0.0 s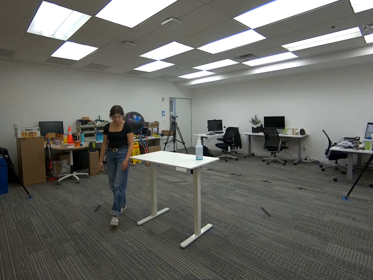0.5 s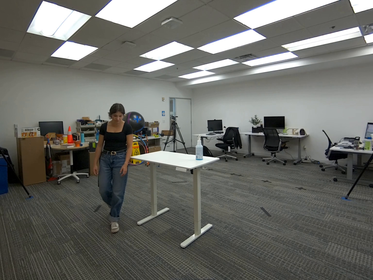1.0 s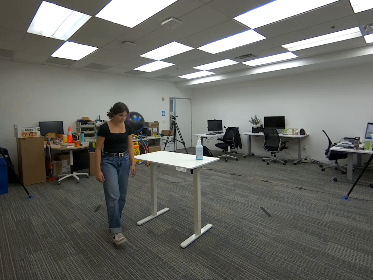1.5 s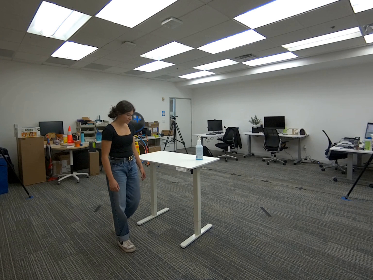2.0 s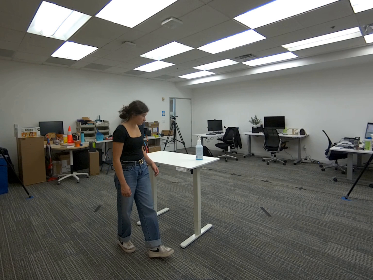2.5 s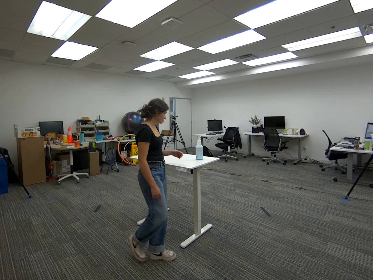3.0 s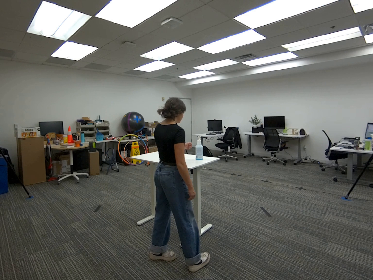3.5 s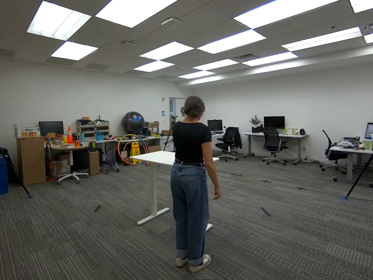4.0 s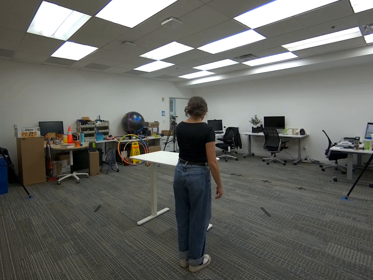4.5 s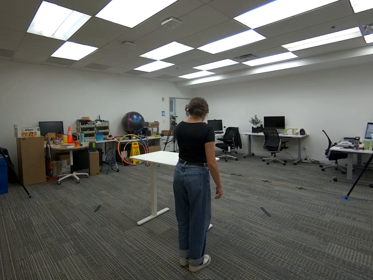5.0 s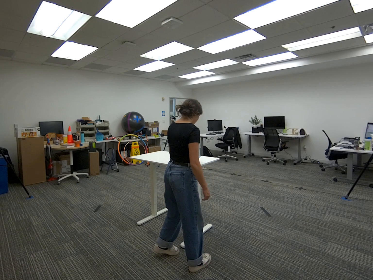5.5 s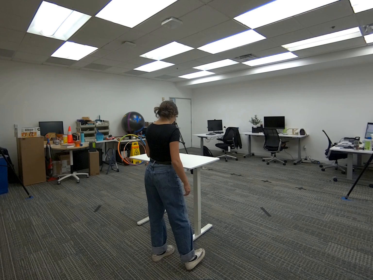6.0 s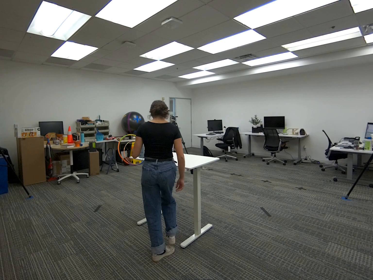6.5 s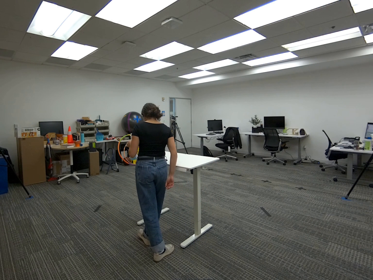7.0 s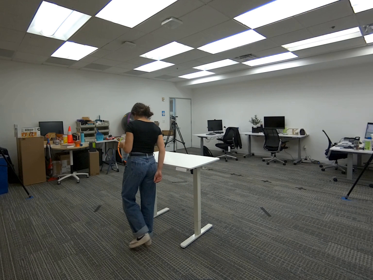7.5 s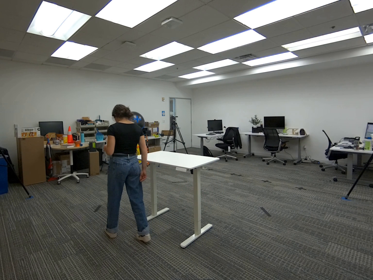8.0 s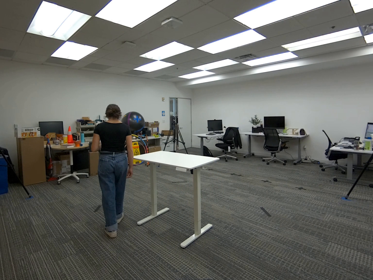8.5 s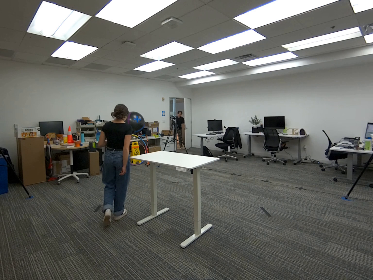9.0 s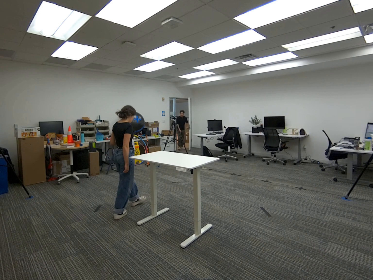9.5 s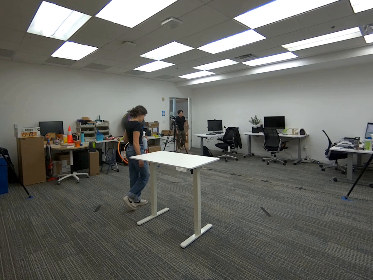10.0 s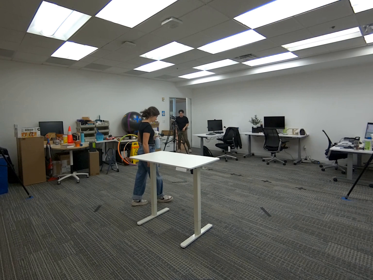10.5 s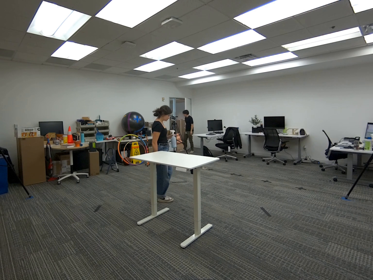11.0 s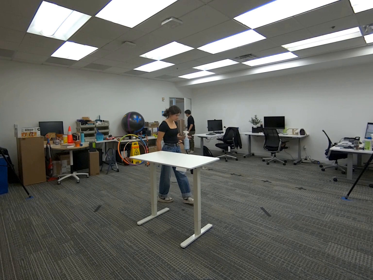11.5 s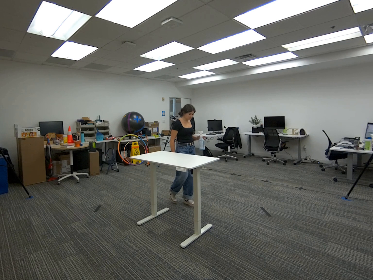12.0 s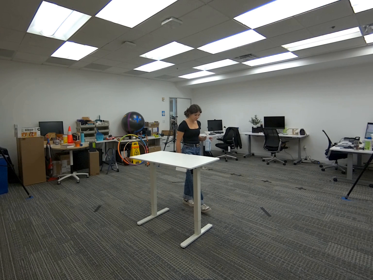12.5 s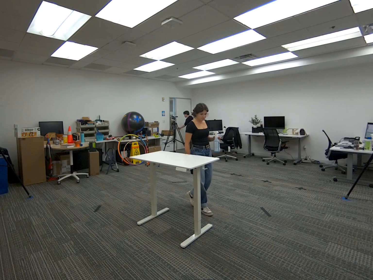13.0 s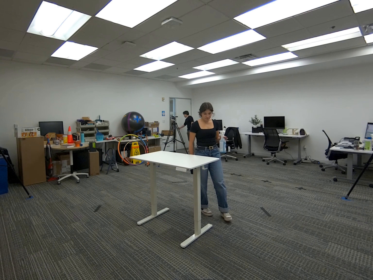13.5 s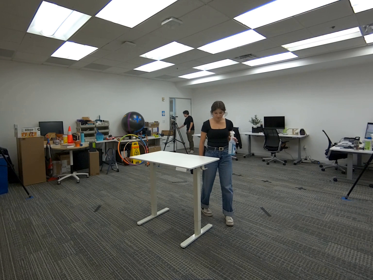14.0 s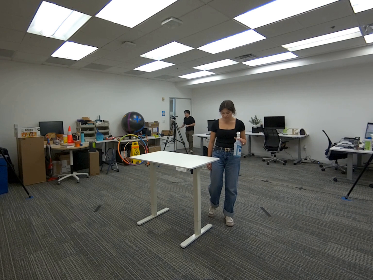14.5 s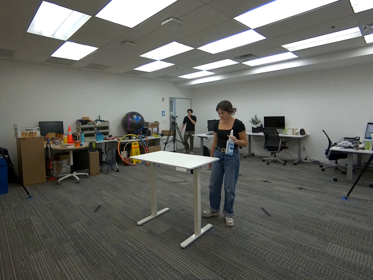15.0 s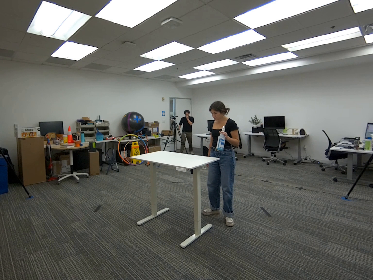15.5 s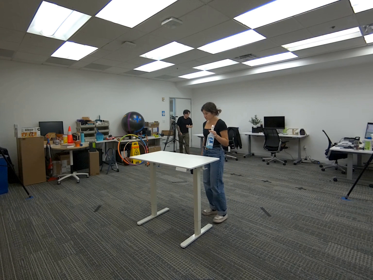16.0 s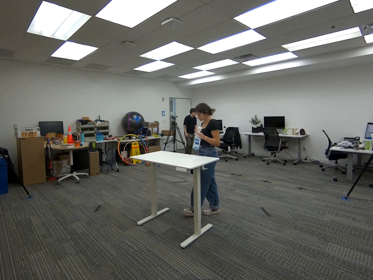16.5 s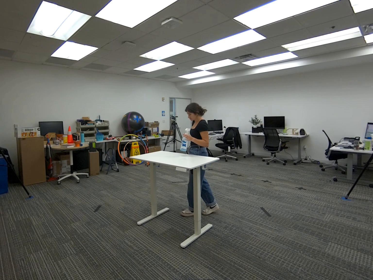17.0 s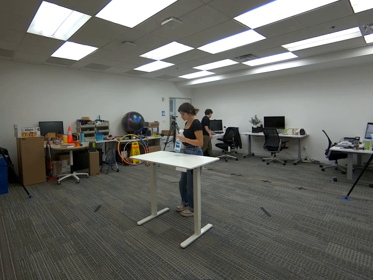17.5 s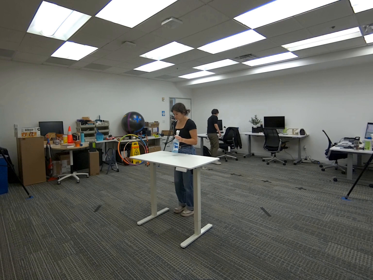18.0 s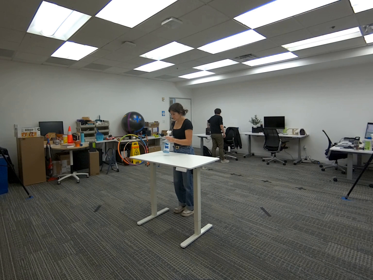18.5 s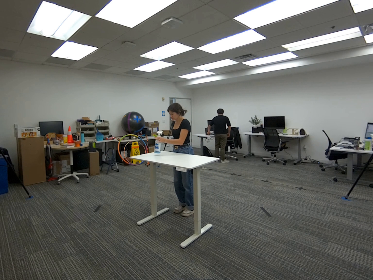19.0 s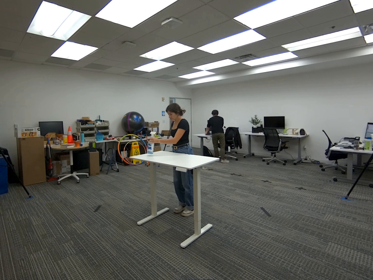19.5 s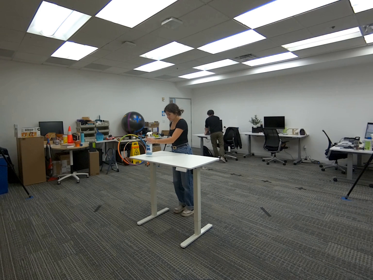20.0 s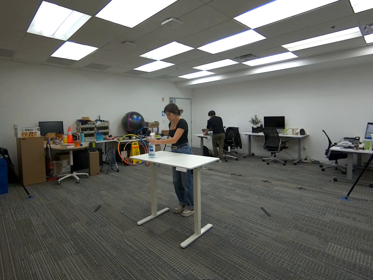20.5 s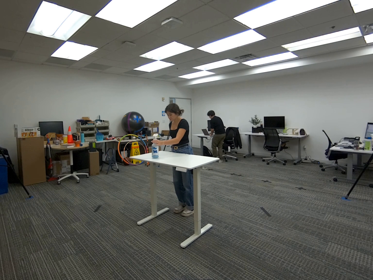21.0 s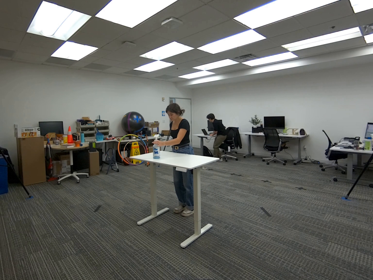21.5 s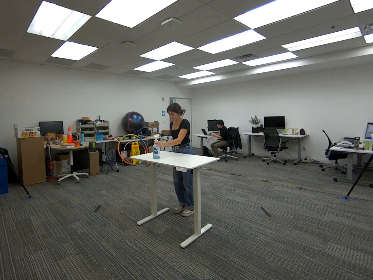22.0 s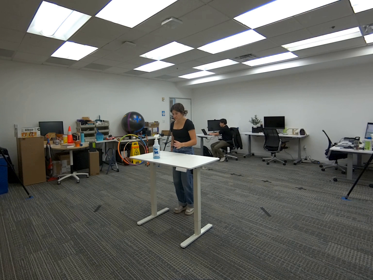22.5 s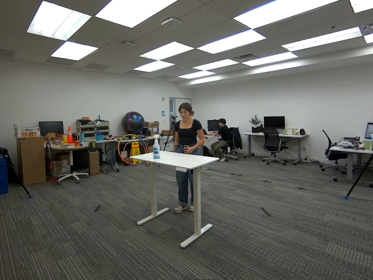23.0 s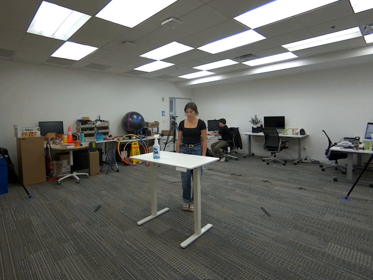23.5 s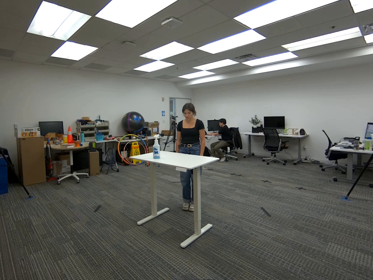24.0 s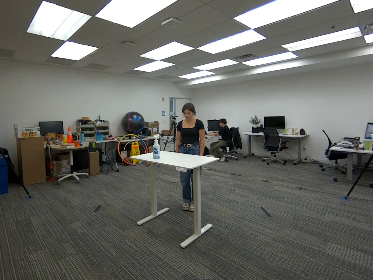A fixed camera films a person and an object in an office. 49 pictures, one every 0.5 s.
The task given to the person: Walk to the spray bottle on the white desk, pick up the spray bottle with your left hand and place it back on the white desk.
